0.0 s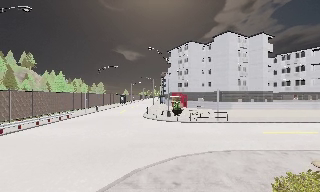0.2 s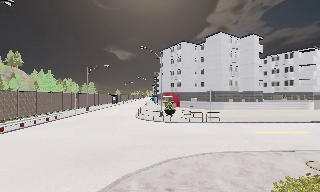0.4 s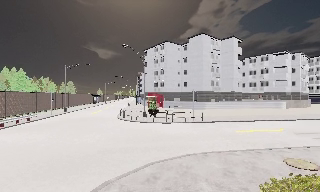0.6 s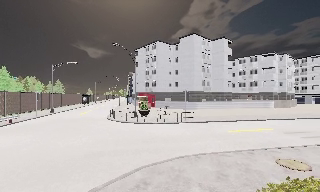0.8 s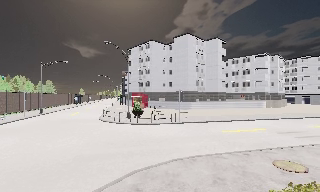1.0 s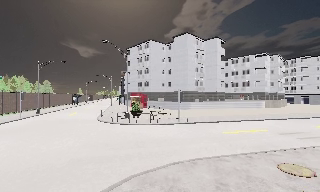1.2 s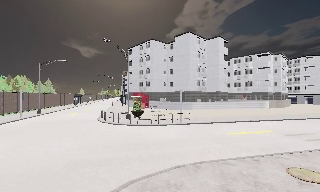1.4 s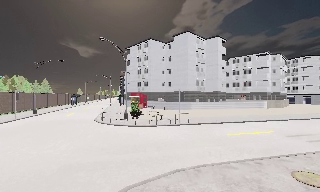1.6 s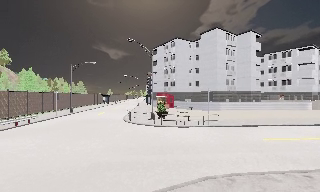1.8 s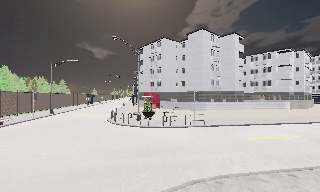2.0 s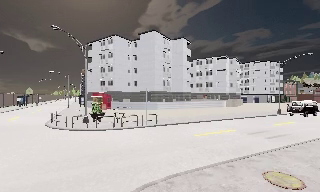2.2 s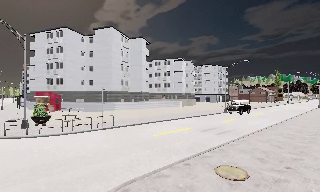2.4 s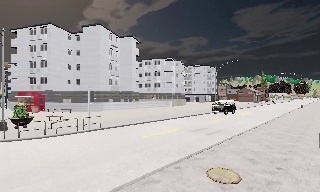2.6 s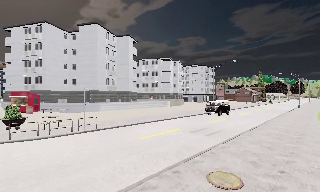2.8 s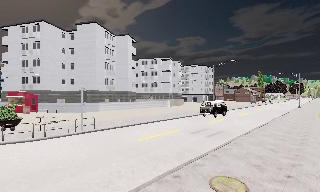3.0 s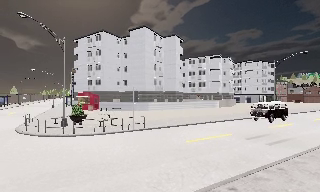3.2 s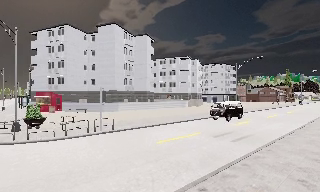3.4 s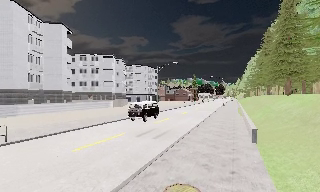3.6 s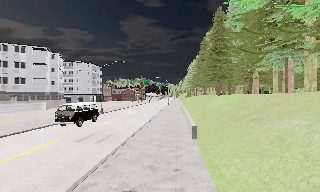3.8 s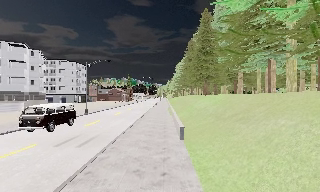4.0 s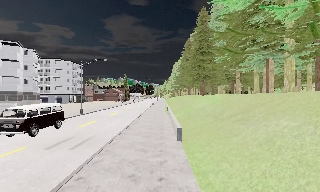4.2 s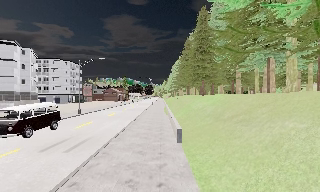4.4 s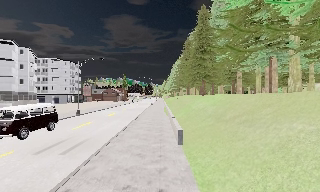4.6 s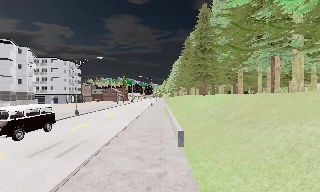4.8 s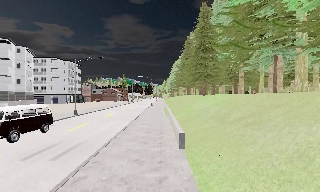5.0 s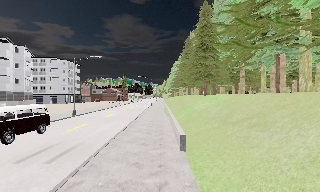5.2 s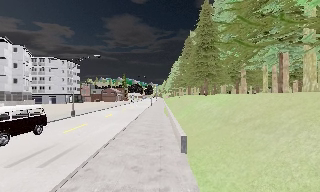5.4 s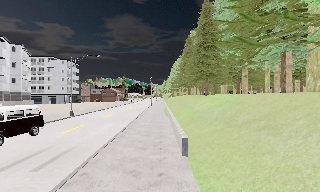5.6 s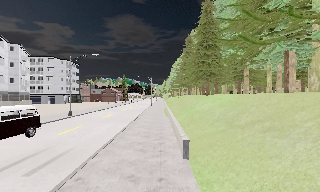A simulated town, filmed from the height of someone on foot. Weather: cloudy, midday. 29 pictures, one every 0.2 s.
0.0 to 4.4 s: The camera pans to its right, which is clockwise from overhead, by about 90 degrees. It travels forward, about 7 m.
4.4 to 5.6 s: The camera travels forward, about 2 m, so what stands in front looms larger.
The film runs forward here.
